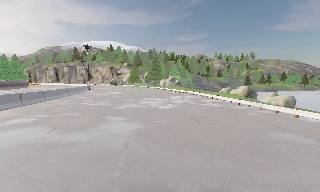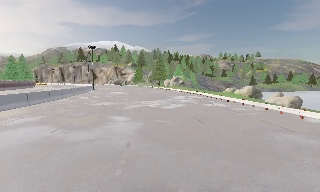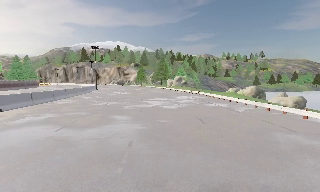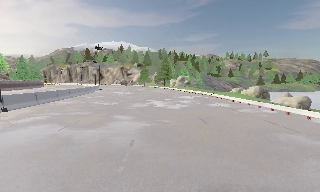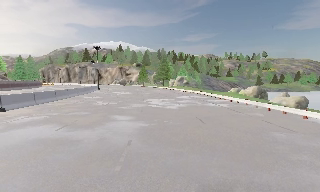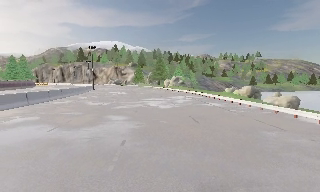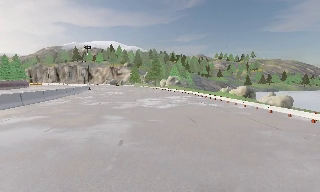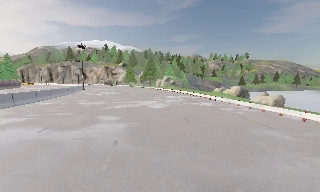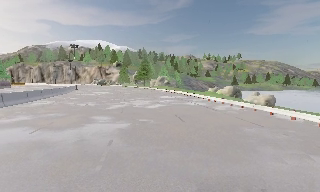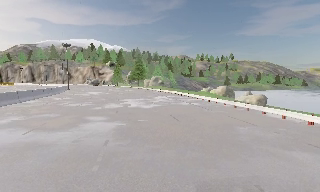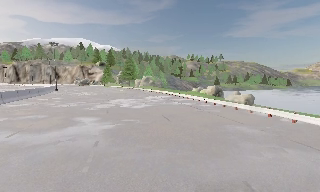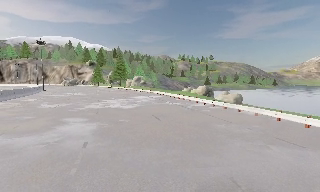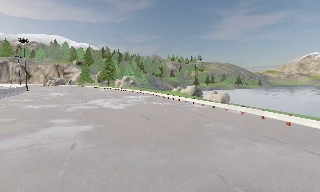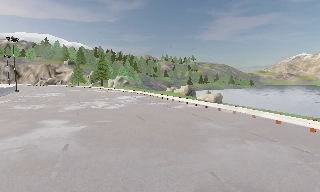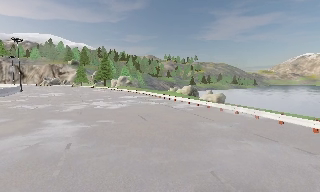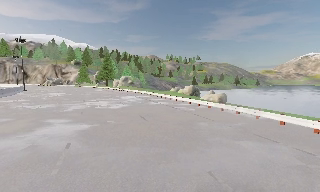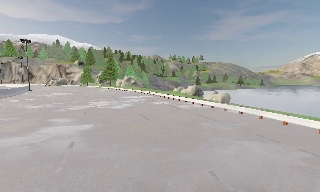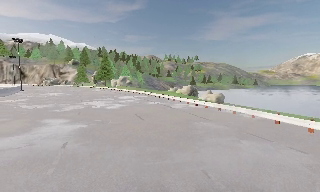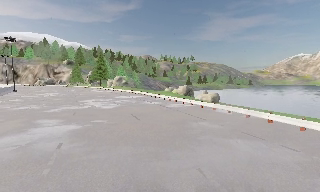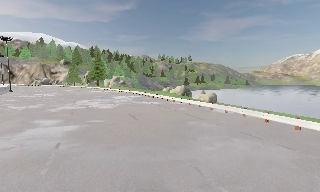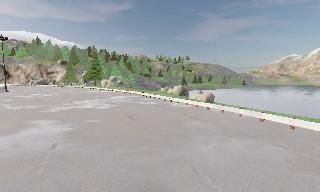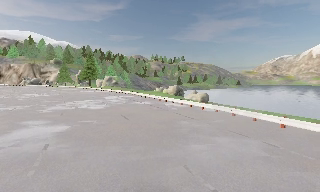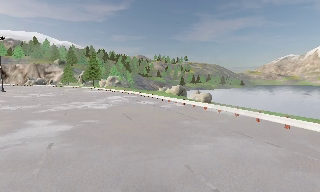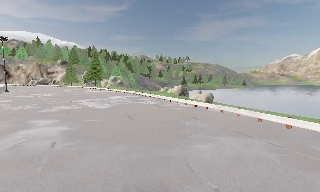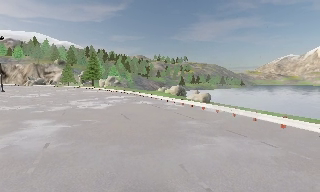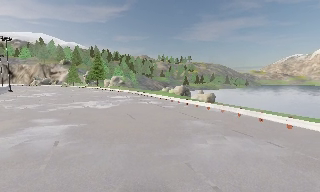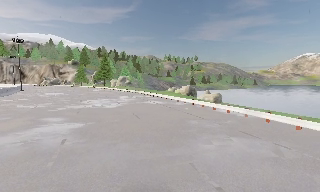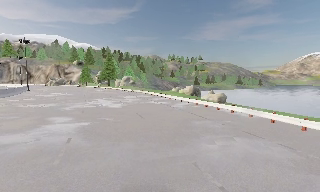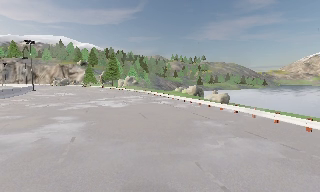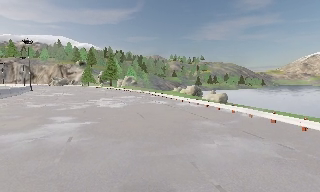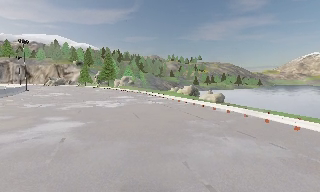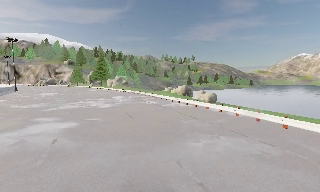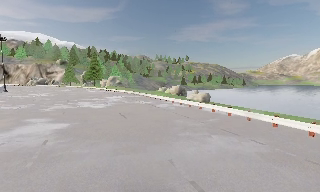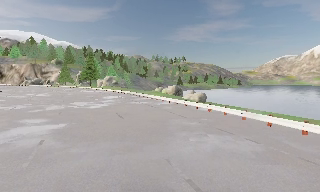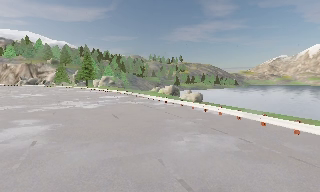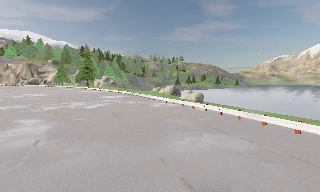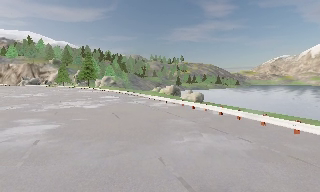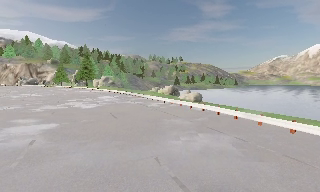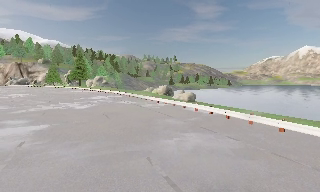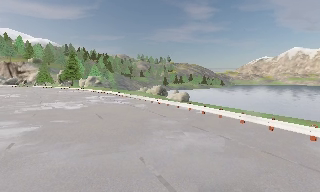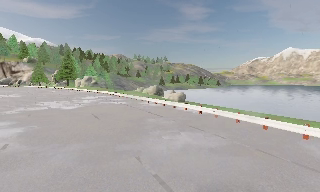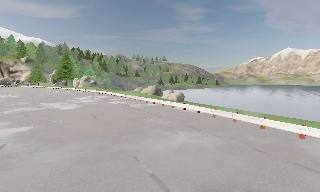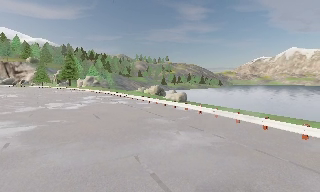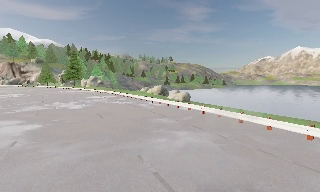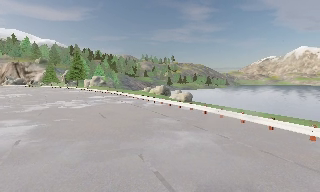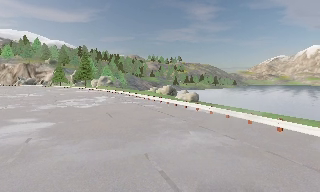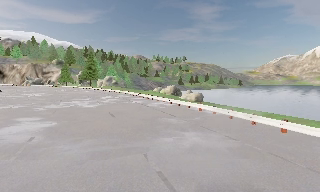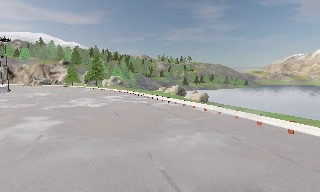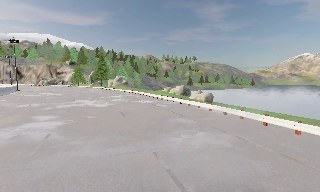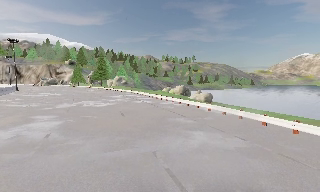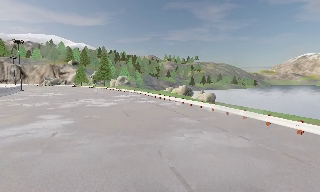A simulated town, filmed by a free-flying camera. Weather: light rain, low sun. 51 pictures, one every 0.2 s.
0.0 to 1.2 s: The camera shifts only a little, or ends up much as it began.
1.2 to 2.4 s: The camera pans to its right, which is clockwise from overhead, by about 15 degrees.
2.4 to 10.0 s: The camera travels to its right and backward, about 2 m, so close, fixed things drift to the left.
The film runs backward here.
